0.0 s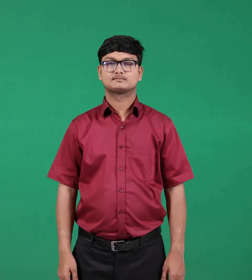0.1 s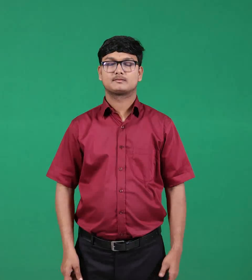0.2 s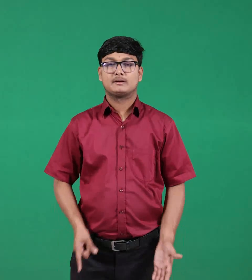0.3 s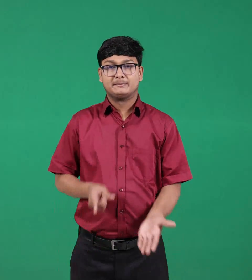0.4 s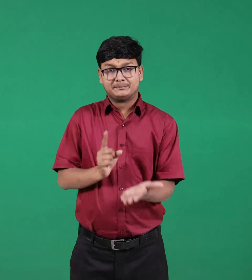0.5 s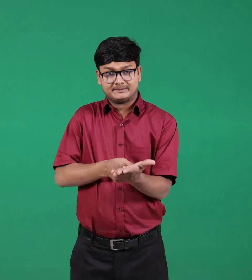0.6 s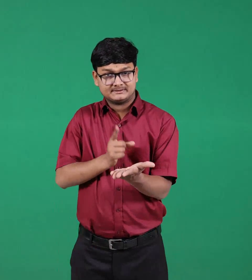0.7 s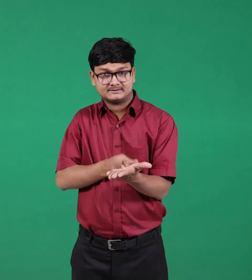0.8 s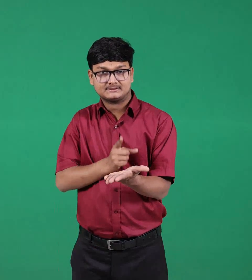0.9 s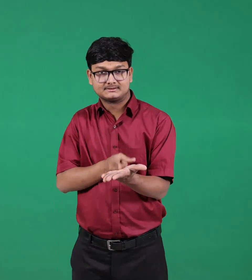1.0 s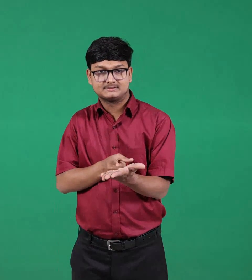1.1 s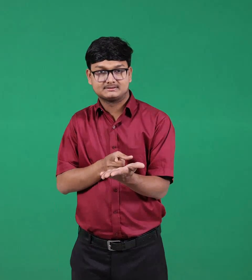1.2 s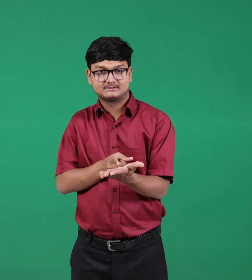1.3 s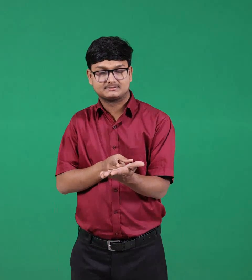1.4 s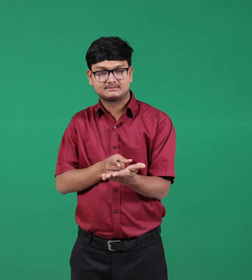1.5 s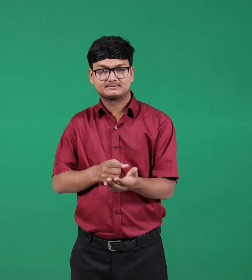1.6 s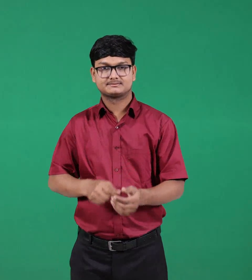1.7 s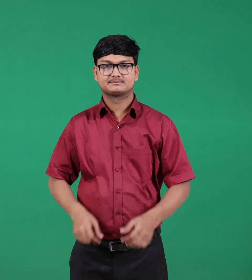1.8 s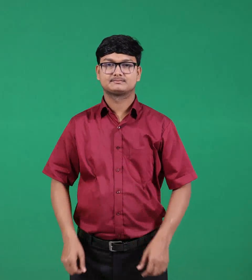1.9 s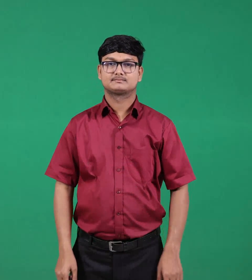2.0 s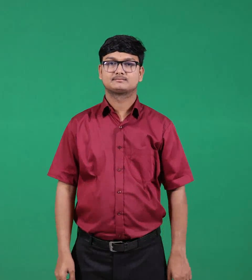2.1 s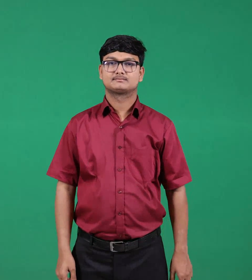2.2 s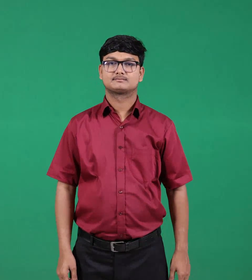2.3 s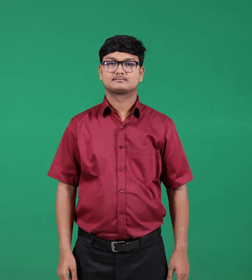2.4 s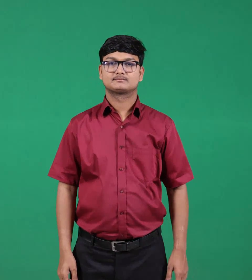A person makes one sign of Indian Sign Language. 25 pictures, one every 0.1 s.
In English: demand
